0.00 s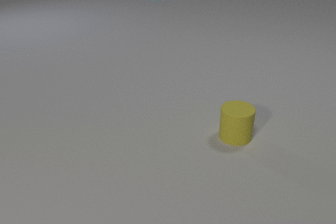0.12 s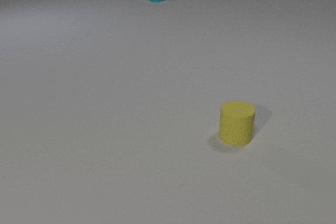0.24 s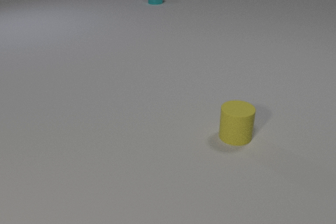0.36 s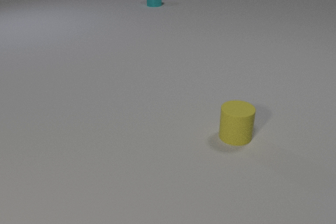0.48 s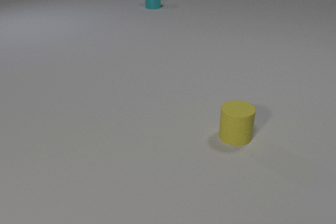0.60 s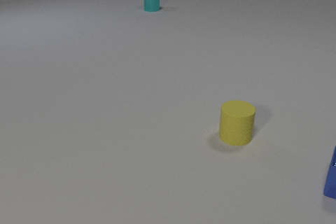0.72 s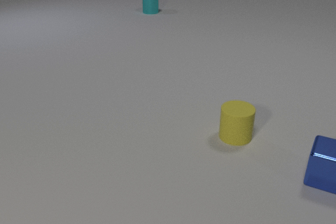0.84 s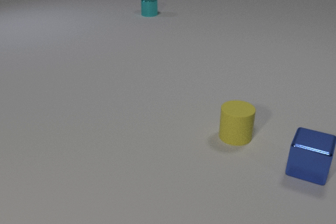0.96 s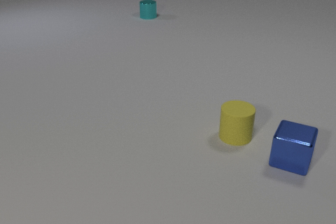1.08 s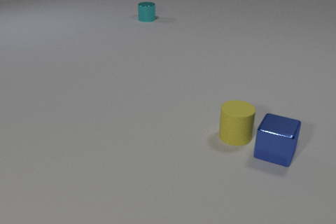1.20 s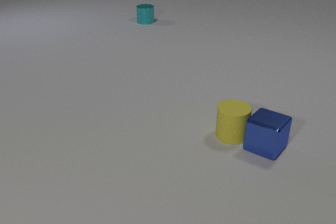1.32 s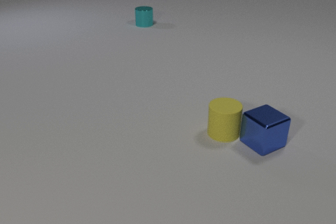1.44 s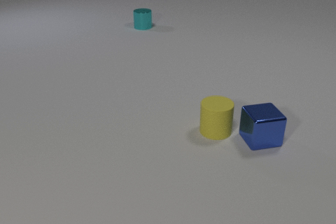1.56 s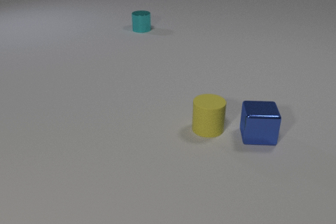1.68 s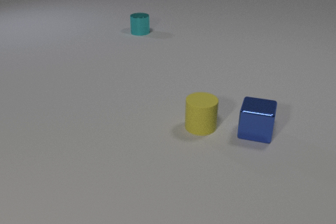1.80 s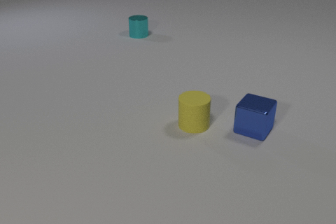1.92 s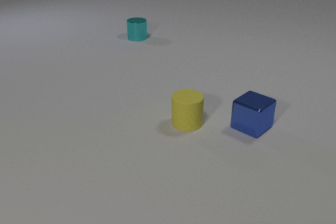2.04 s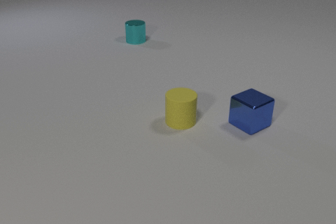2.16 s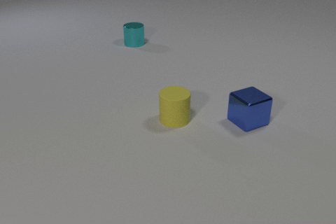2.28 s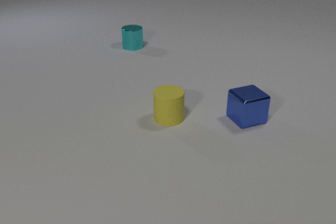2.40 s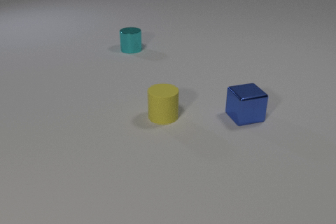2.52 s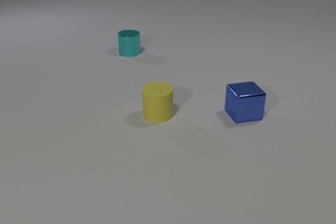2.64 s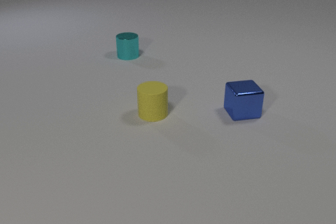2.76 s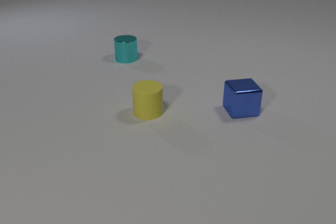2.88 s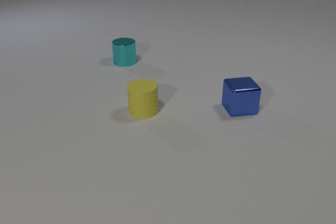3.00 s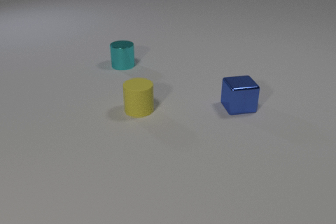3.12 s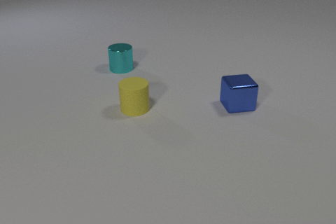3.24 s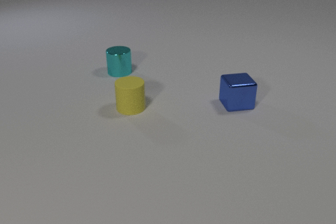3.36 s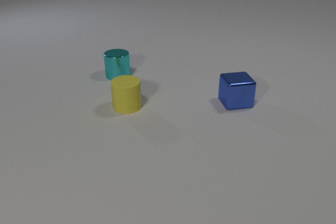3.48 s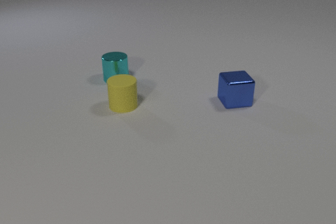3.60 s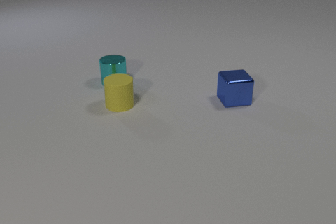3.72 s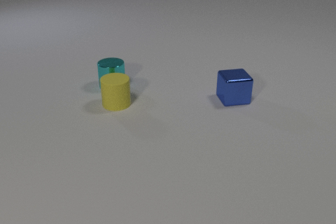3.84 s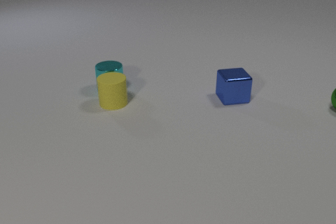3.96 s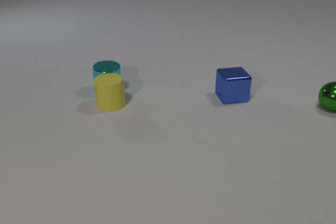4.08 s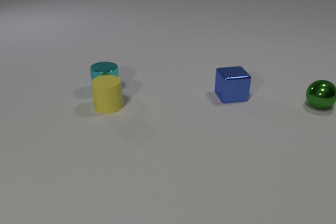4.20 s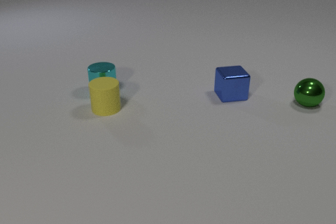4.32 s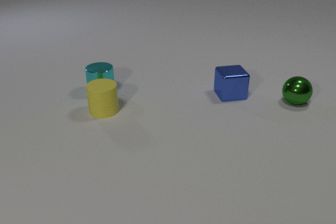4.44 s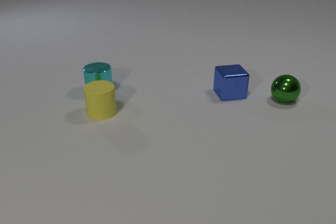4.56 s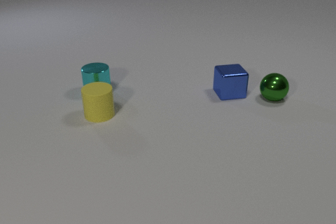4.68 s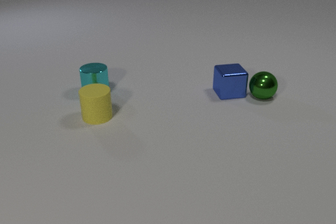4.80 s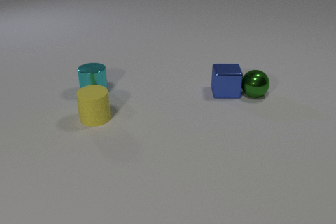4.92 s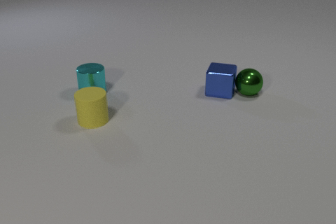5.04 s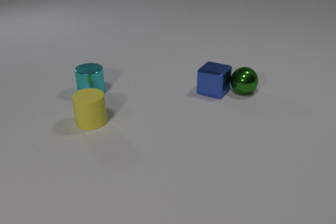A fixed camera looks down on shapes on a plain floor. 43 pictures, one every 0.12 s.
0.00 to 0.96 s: The blue metal cube comes in at the right edge, slides to the left and away from the camera. The cyan metal cylinder slides toward the camera.
0.96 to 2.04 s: The blue metal cube slides away from the camera and to the left, spins clockwise seen from above by about 120 degrees, its near face sliding to the left. The yellow rubber cylinder slides to the left. The cyan metal cylinder slides toward the camera. The blue metal cube and the yellow rubber cylinder collide.
2.04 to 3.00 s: The blue metal cube slides away from the camera, spins so that its near face slides to the left, clockwise seen from above. The yellow rubber cylinder slides to the left and away from the camera. The cyan metal cylinder slides toward the camera.
3.00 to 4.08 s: The blue metal cube slides away from the camera. The yellow rubber cylinder slides to the left. The green metal sphere comes in at the right edge, rolls to the left. The cyan metal cylinder slides toward the camera. The yellow rubber cylinder and the cyan metal cylinder collide.
4.08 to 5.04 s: The blue metal cube slides to the left and away from the camera, spins clockwise seen from above by about 45 degrees, its near face sliding to the left. The yellow rubber cylinder slides toward the camera and to the left. The green metal sphere rolls to the left. The cyan metal cylinder slides to the left. The blue metal cube and the green metal sphere collide.
How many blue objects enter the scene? 1.
What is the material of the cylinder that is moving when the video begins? metal.
What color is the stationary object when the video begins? yellow.
